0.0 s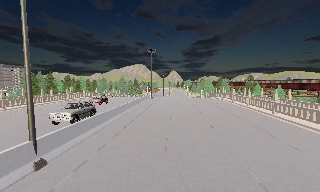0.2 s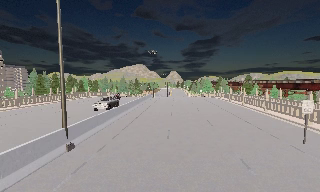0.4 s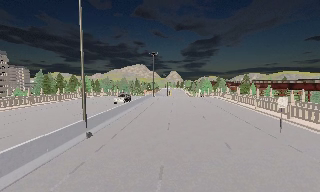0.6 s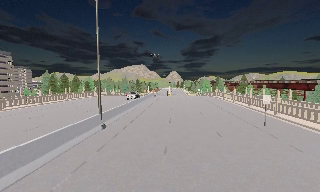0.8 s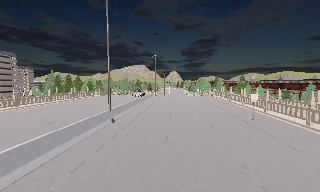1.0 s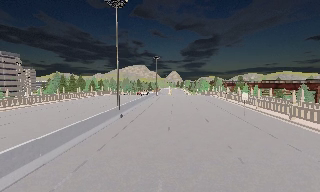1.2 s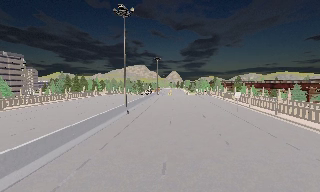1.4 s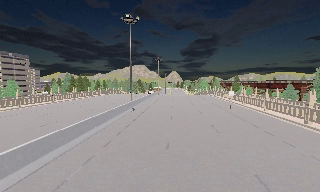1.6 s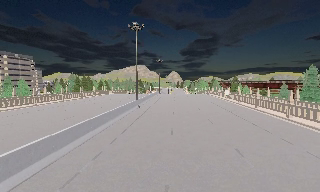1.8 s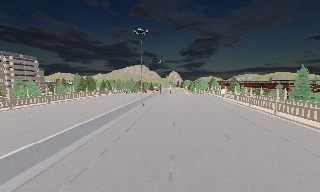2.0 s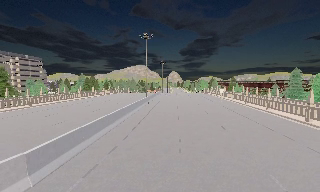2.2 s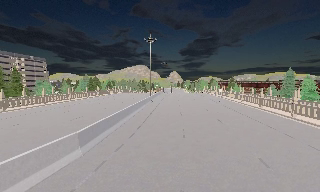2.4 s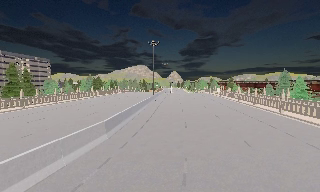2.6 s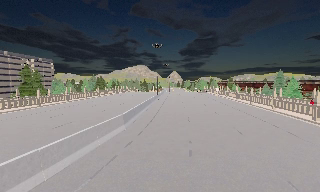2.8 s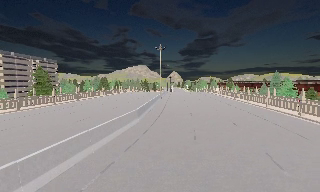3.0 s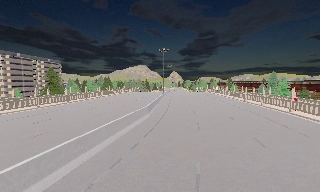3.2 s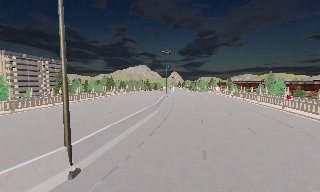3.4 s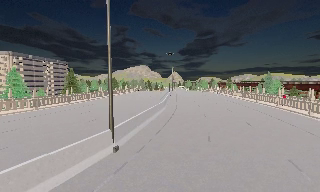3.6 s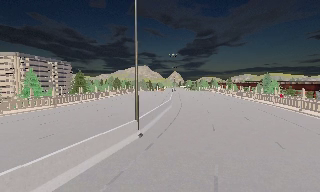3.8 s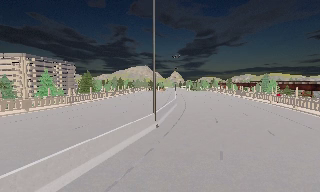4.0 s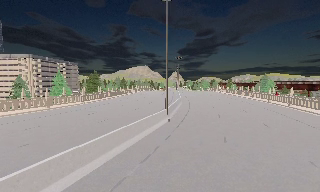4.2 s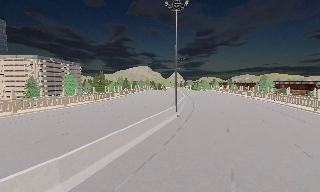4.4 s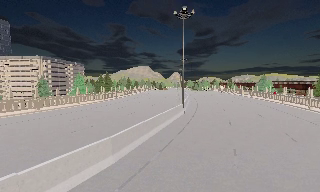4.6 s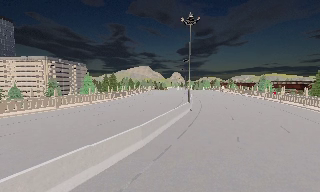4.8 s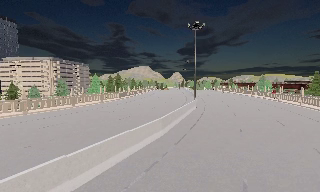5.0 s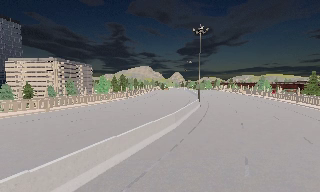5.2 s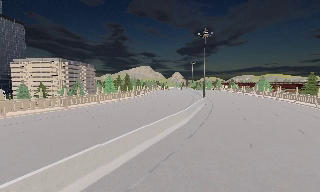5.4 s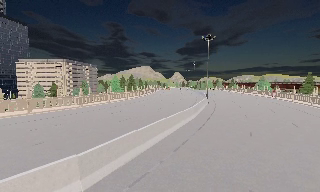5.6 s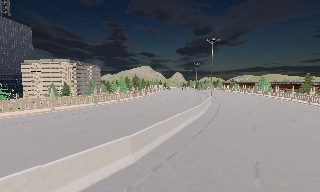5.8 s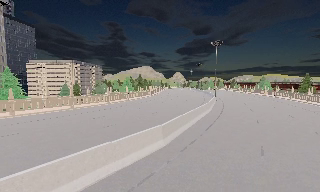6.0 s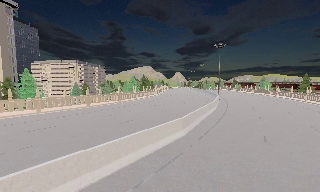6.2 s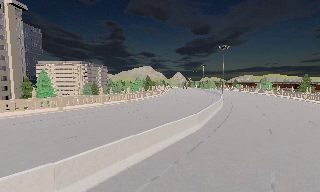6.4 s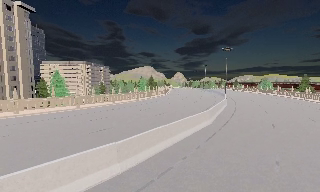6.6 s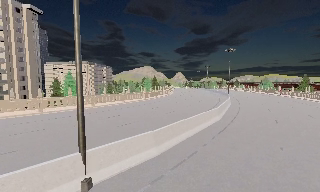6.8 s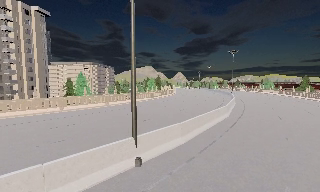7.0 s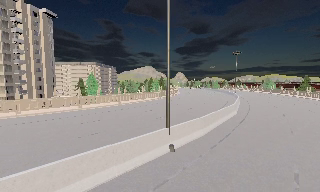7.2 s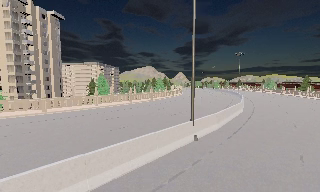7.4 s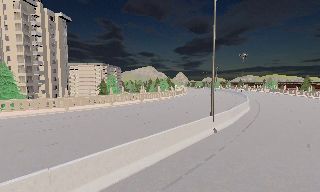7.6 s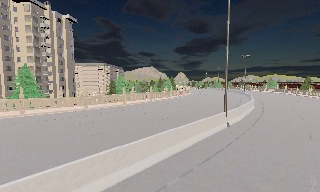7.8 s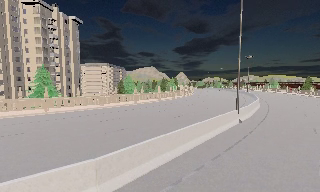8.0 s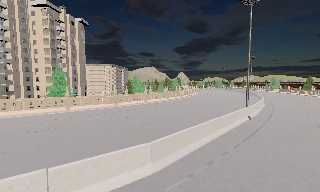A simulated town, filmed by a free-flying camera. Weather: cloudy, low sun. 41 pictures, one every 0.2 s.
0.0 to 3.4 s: The camera travels backward, about 40 m, so what stands in front gets smaller.
3.4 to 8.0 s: The camera travels backward and to its left, about 50 m, so what stands in front gets smaller.
The film runs backward here.
